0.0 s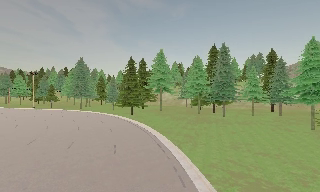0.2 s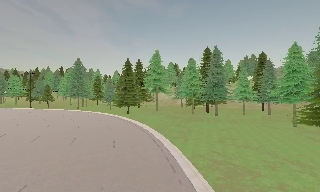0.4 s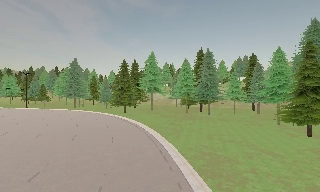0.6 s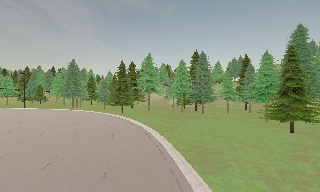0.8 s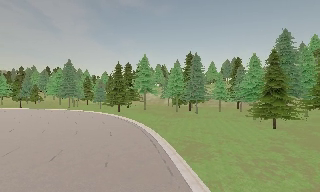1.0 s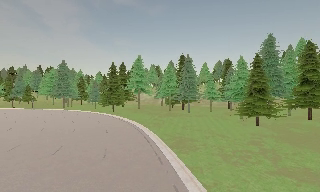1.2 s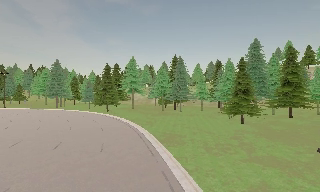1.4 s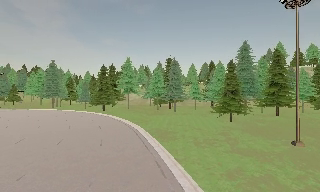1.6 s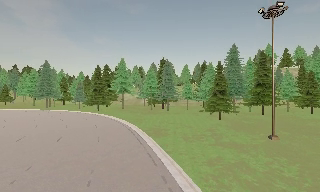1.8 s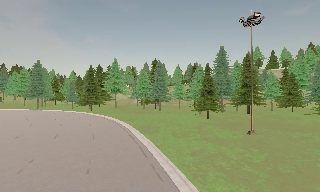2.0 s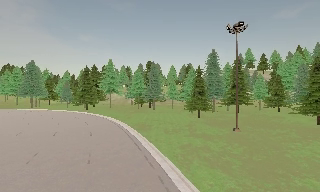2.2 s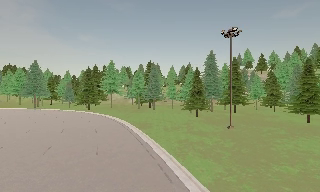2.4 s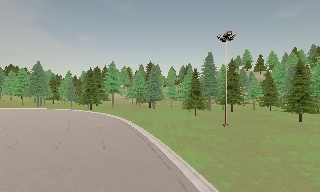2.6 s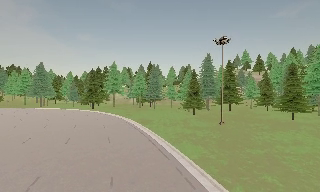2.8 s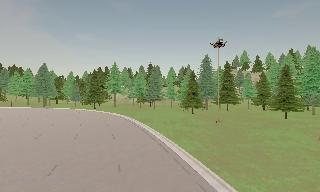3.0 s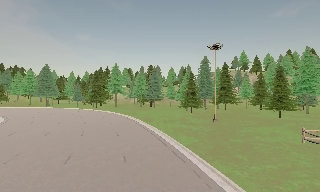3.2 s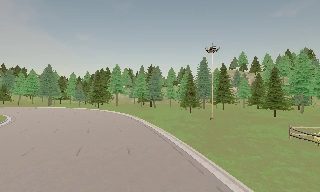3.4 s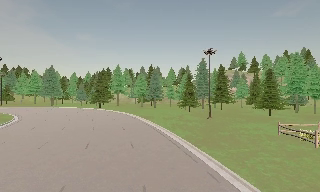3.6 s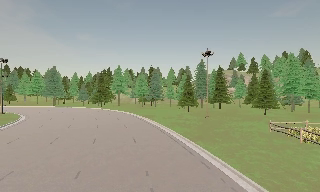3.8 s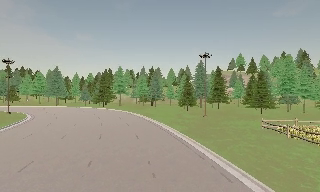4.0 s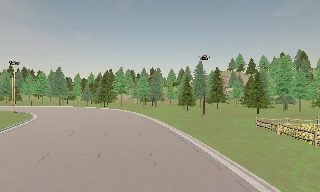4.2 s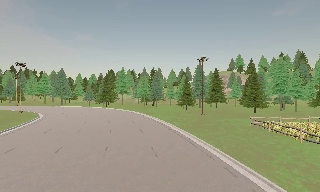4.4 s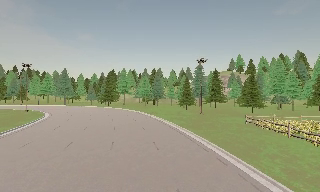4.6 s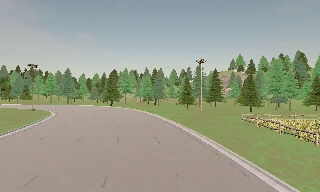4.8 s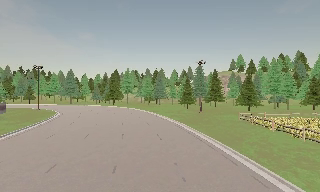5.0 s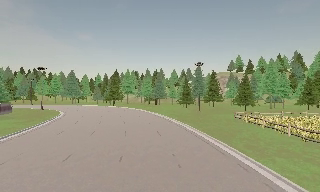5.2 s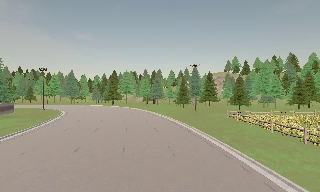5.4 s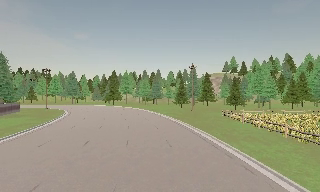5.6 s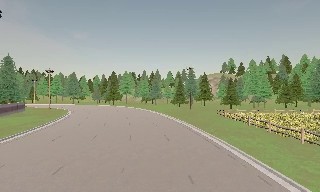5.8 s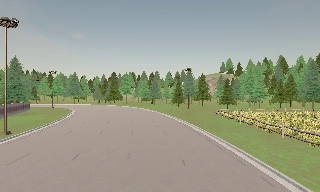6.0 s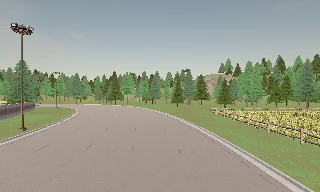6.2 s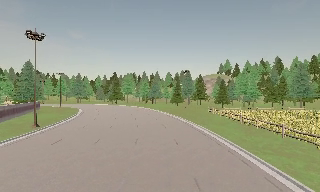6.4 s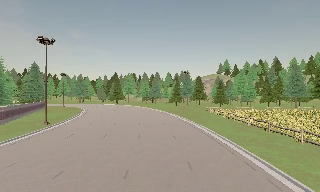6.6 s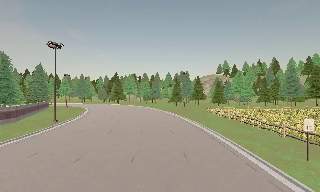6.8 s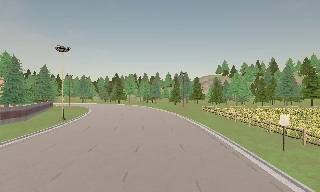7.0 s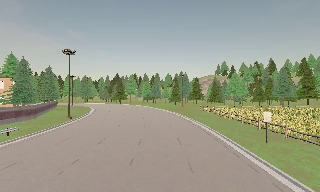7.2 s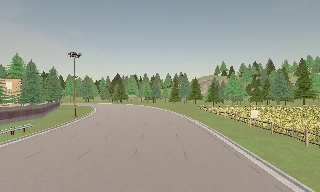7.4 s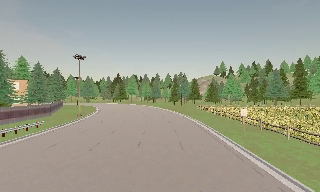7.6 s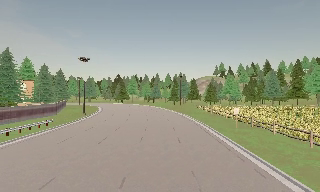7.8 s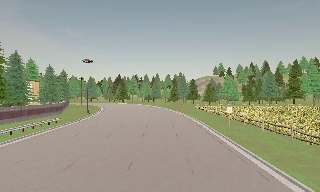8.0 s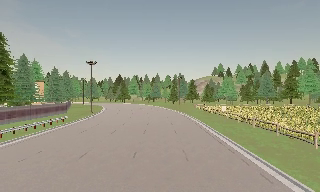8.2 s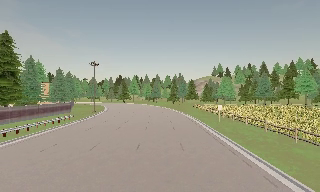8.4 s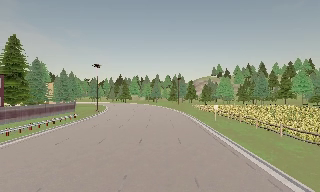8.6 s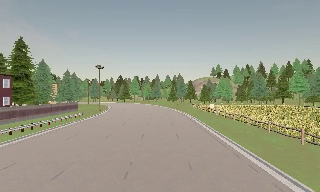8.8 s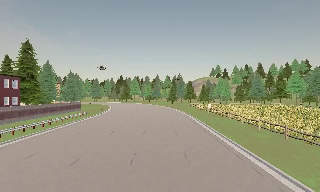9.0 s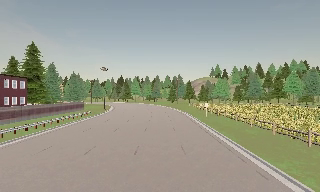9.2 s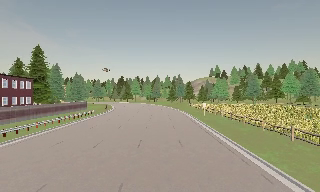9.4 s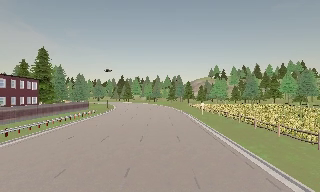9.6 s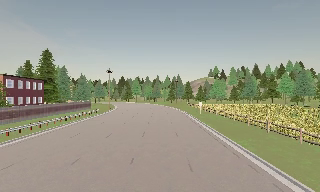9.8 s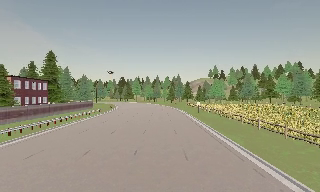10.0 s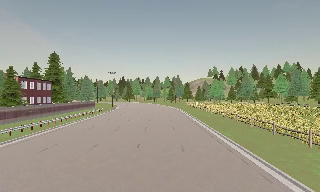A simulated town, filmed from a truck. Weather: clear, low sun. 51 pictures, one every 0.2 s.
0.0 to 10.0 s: The camera pans to its right, which is clockwise from overhead, by about 20 degrees. It travels backward, about 80 m, so what stands in front gets smaller.
The film runs backward here.
